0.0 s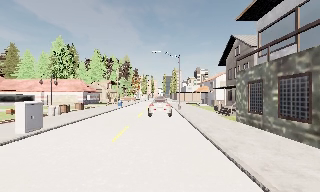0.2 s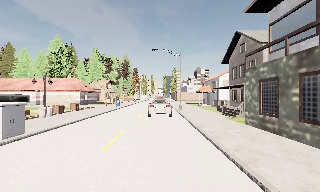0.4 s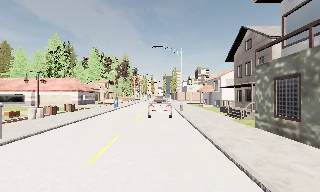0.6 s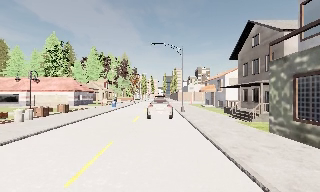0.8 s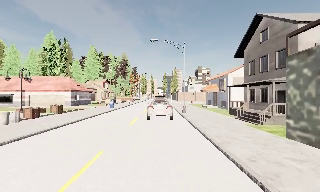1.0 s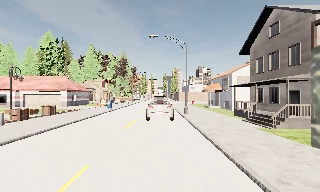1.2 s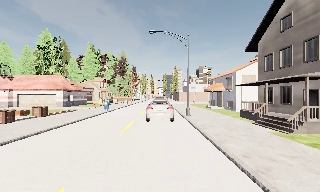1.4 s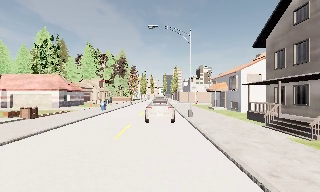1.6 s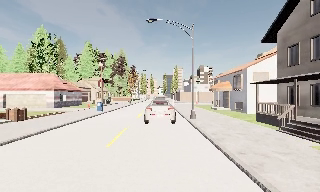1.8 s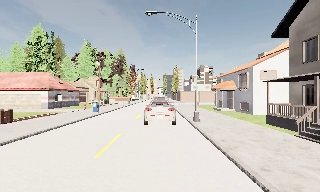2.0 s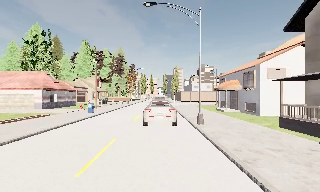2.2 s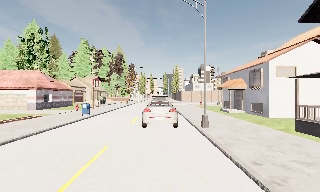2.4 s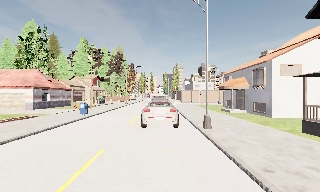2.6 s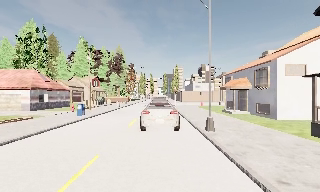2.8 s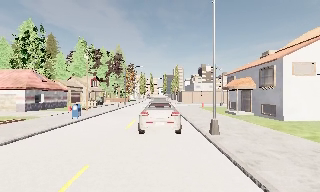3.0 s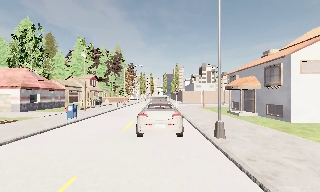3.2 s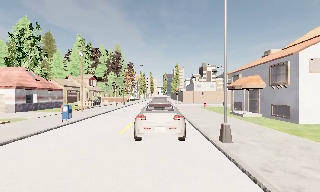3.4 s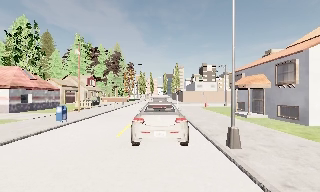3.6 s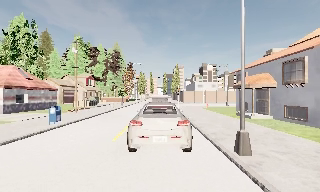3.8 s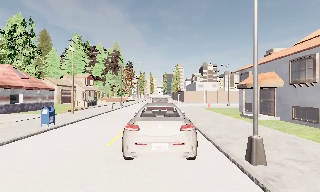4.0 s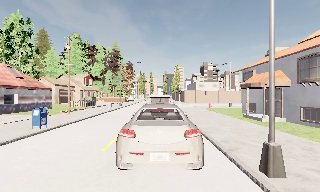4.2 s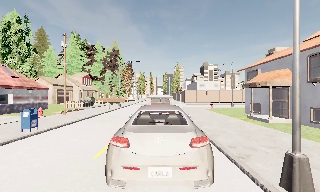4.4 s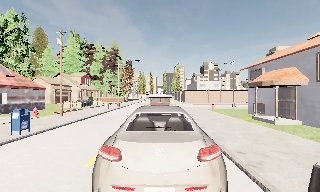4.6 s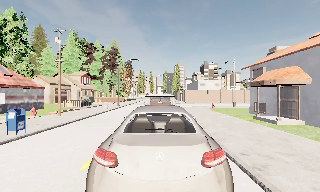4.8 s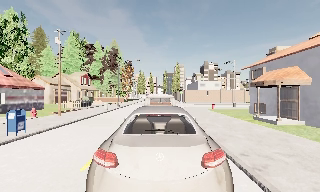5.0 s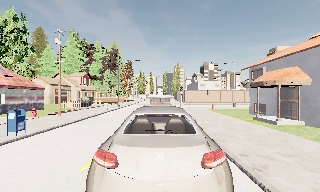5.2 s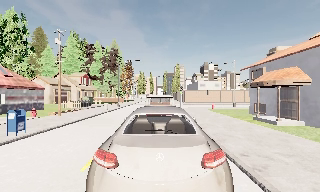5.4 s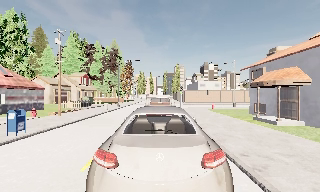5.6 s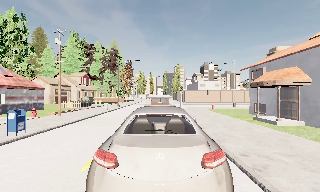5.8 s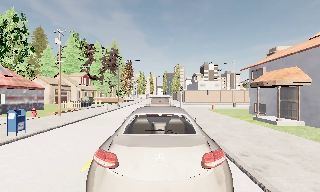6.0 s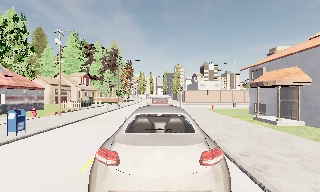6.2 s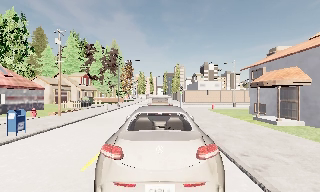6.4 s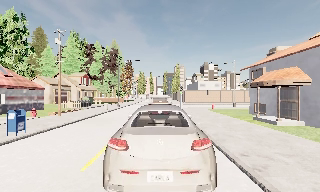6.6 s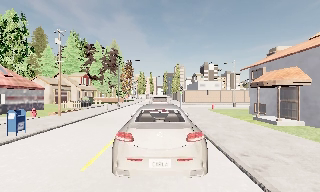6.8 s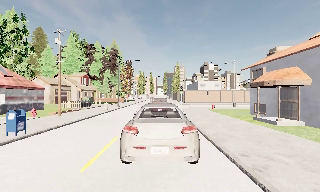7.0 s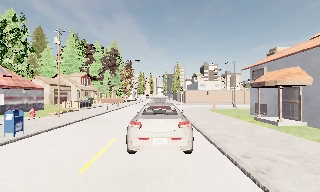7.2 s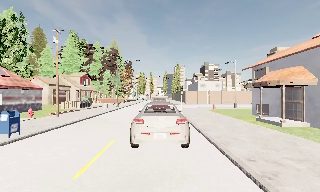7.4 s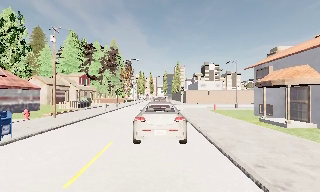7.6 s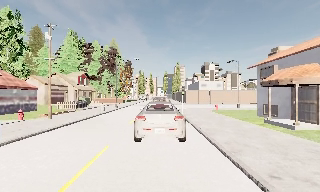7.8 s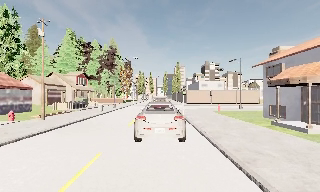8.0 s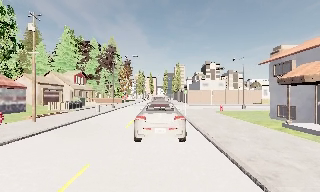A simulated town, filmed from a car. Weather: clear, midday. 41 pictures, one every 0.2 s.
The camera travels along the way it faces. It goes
forward.
0.0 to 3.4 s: The camera travels forward, about 16 m, so what stands in front looms larger. It loses speed.
3.4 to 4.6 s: The camera travels forward, about 3.5 m, so what stands in front looms larger. It loses speed.
4.6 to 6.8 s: The camera keeps its place and its aim.
6.8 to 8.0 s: The camera travels forward, about 3 m, so what stands in front looms larger. It gains speed.
The film runs forward here.
